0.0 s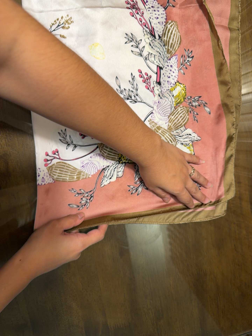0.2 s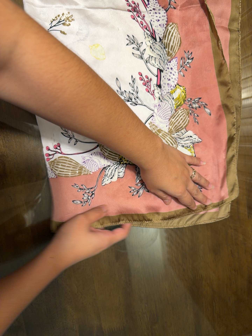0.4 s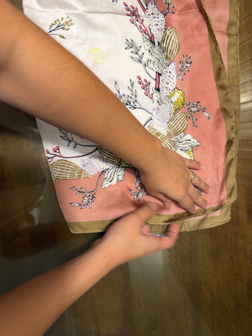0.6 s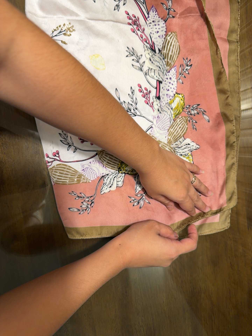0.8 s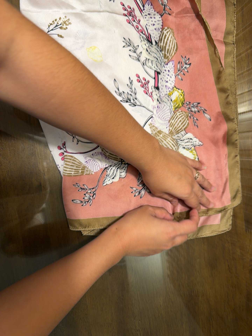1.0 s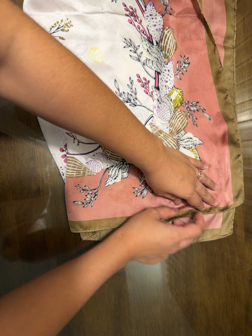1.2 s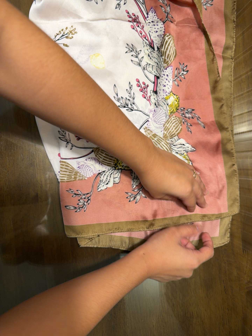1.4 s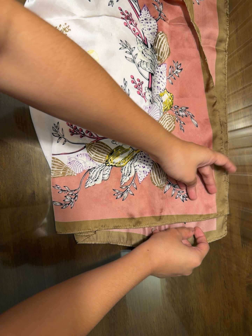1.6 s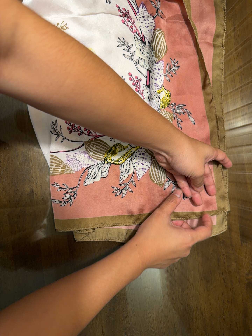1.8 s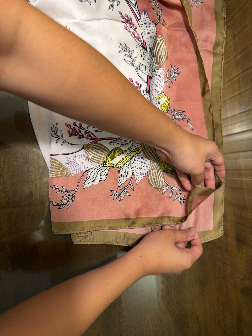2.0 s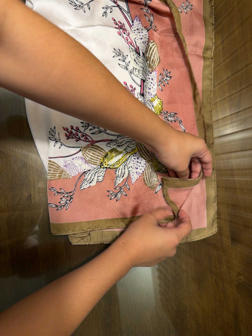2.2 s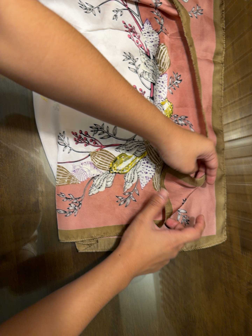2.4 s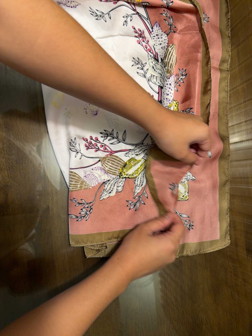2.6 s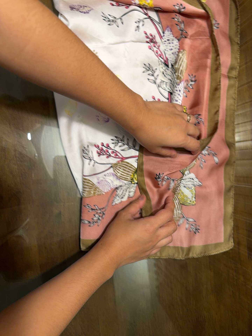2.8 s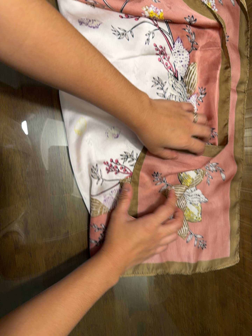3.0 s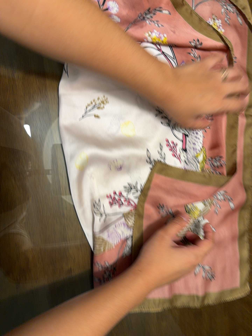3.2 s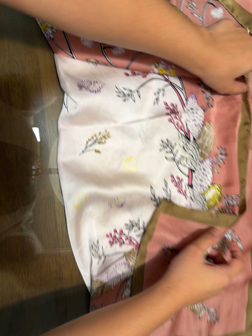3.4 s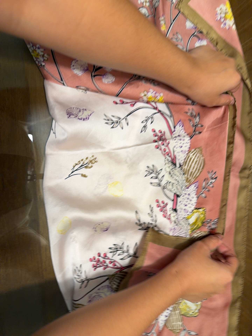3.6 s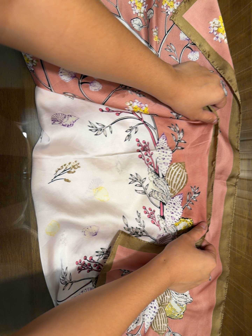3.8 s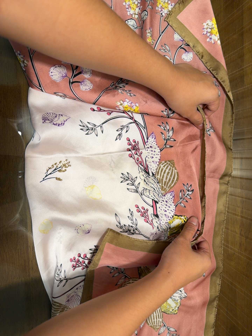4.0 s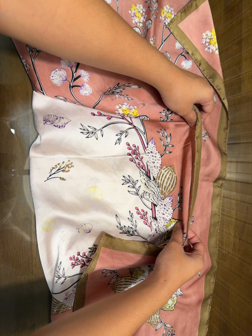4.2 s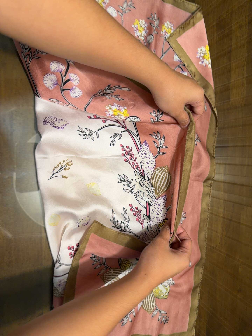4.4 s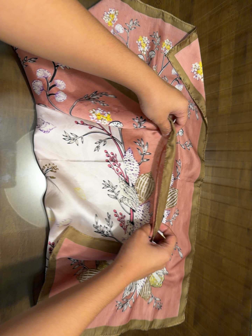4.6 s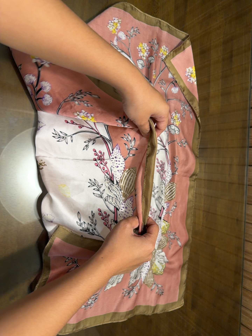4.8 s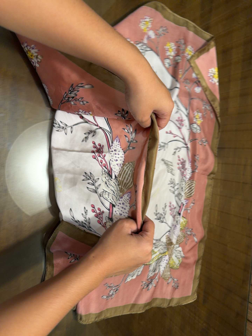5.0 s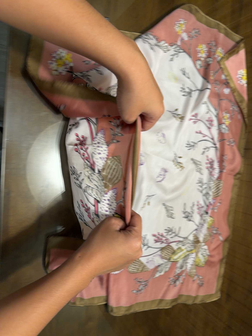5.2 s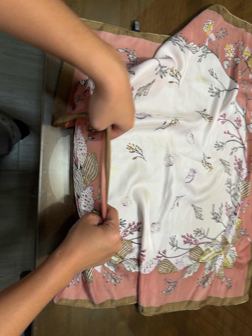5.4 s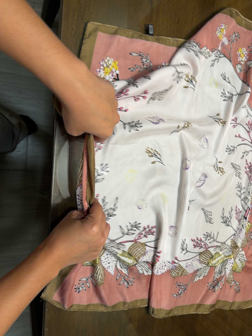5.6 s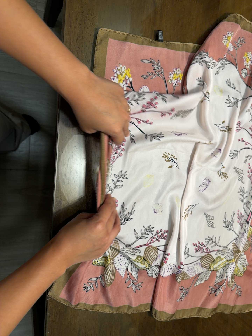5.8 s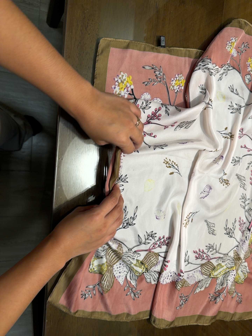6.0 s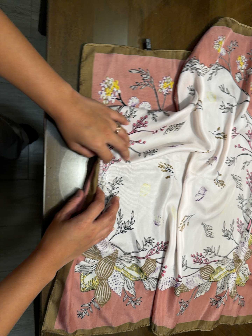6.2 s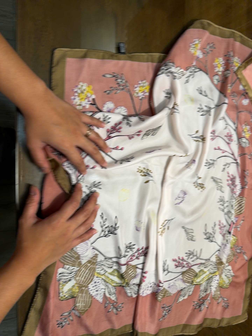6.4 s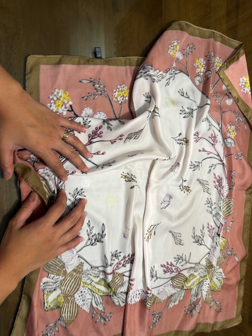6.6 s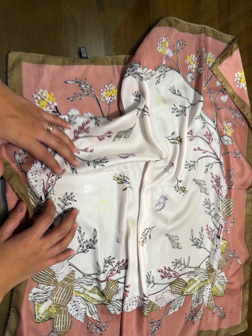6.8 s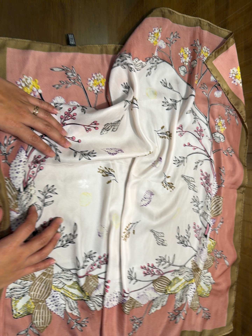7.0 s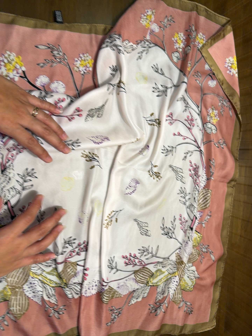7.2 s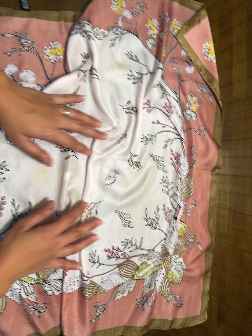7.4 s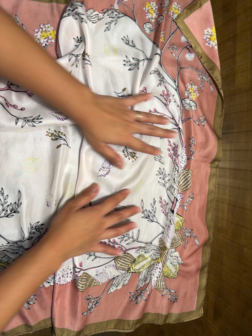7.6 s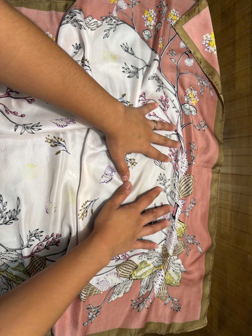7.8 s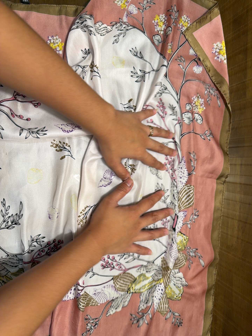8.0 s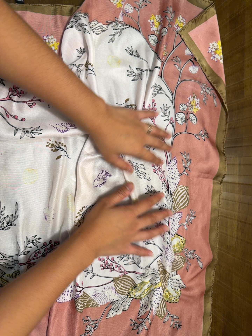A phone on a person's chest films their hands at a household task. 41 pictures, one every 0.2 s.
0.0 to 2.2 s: The camera's aim tips toward the top of its view by about 10 degrees, and the scene shifts downward.
2.2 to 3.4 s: The camera travels toward the top of its view, about 22 cm, so close, fixed things drift downward.
3.4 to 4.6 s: The camera pans to its right by about 20 degrees. It travels backward and to its left, about 20 cm, so what stands in front gets smaller.
4.6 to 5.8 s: The camera travels to its left, about 16 cm, so close, fixed things drift to the right.
5.8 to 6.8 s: The camera travels to its right, about 14 cm, so close, fixed things drift to the left.
6.8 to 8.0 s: The camera travels to its right and forward, about 12 cm, so close, fixed things drift to the left.
The film runs backward here.
